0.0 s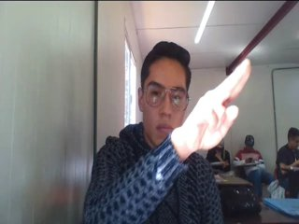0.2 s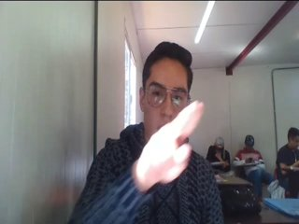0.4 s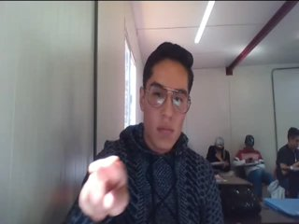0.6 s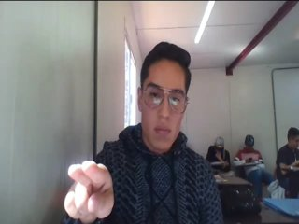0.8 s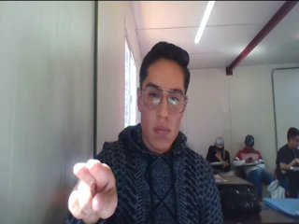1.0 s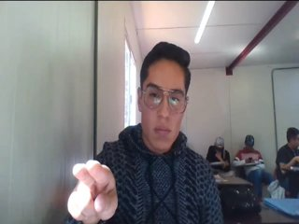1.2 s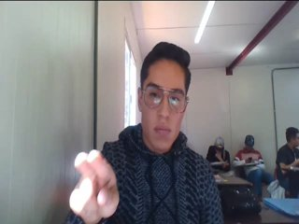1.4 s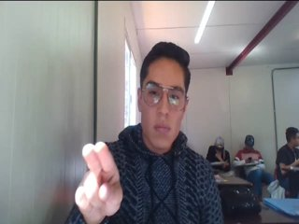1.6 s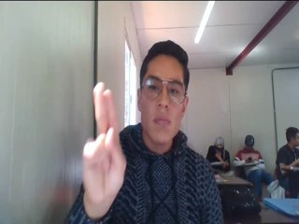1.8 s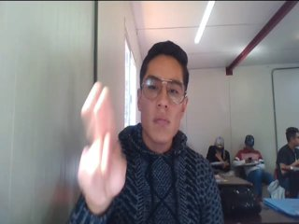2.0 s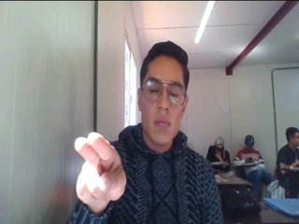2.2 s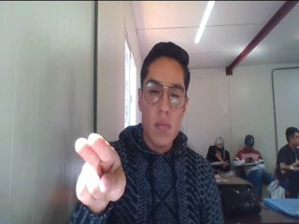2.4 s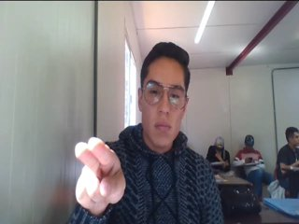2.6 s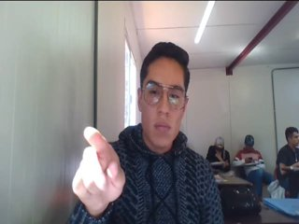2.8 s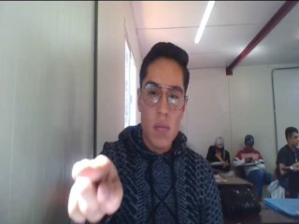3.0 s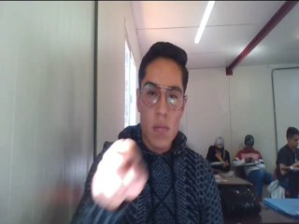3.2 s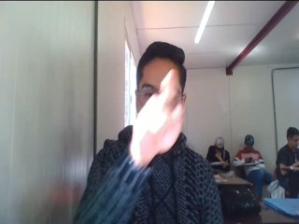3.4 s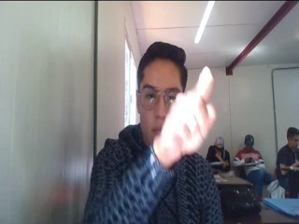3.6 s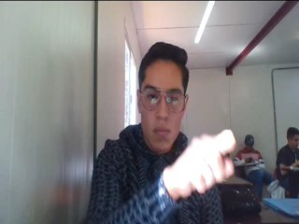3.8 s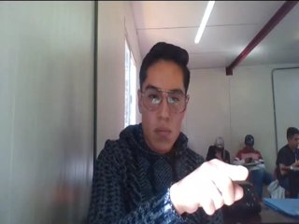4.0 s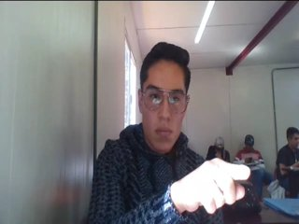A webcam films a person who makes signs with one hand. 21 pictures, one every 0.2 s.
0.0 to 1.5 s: Pointing with two fingers.
1.6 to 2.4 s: Click with two fingers.
2.5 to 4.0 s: Pointing with one finger.
